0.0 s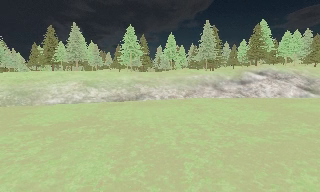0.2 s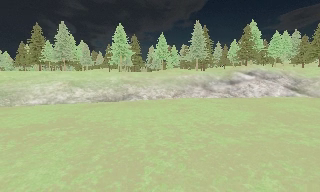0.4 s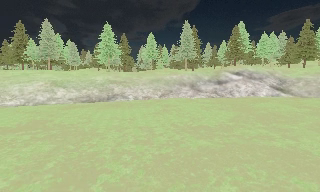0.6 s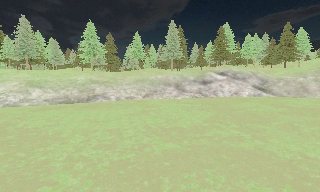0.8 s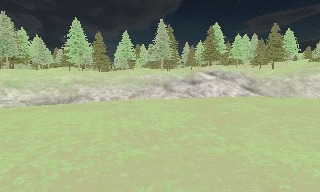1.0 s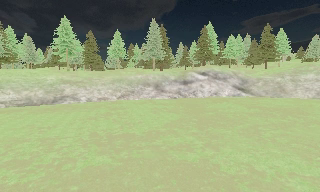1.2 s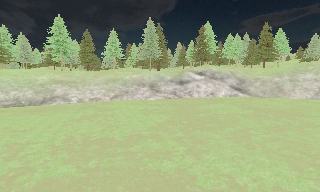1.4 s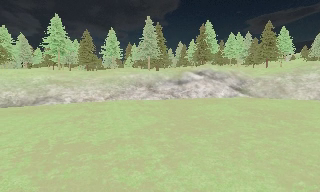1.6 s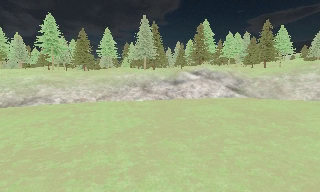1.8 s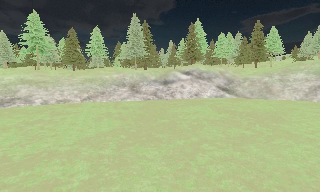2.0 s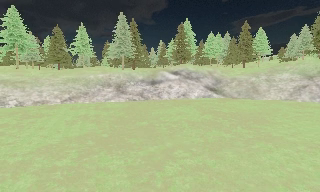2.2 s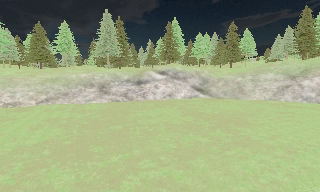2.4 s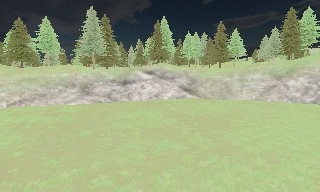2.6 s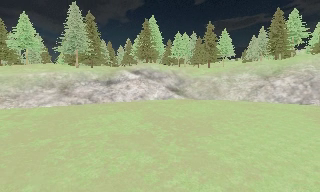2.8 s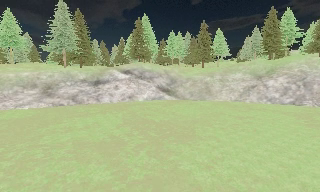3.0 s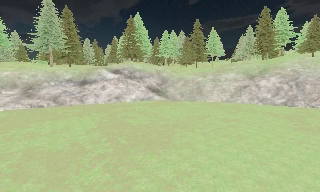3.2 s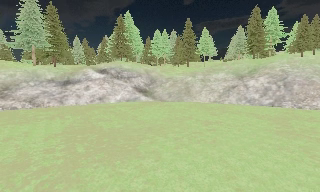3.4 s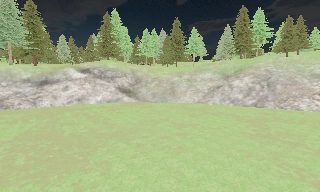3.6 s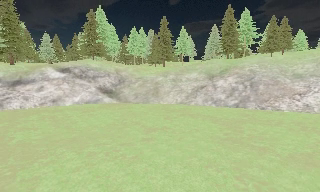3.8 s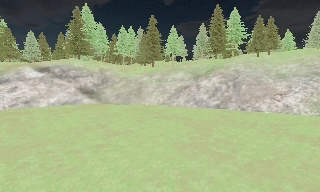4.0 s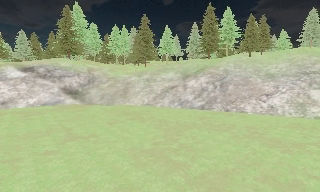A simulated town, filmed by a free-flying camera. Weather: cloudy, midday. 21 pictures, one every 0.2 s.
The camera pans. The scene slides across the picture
to the left.
The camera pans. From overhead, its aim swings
clockwise.
0.0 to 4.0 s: The camera pans to its right, which is clockwise from overhead, by about 35 degrees. It travels to its right and forward, about 35 m, so close, fixed things drift to the left.
The film runs backward here.
